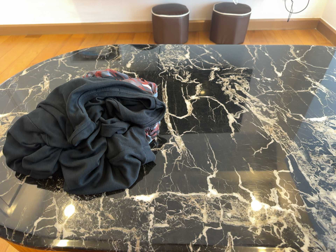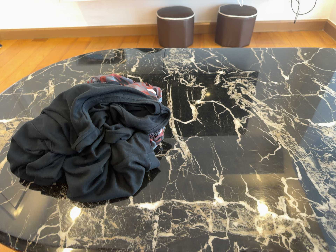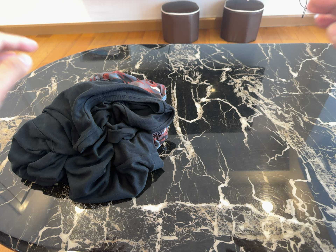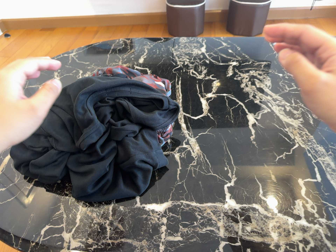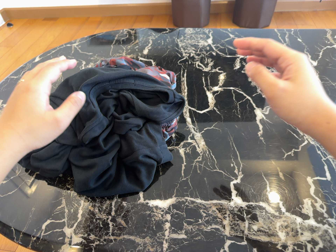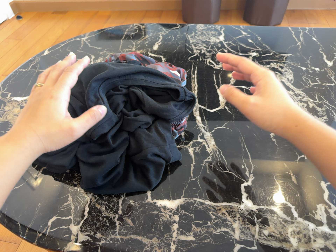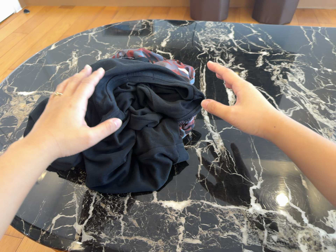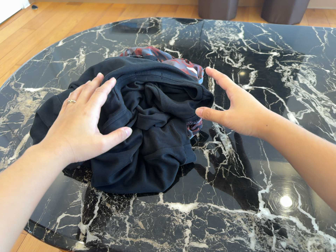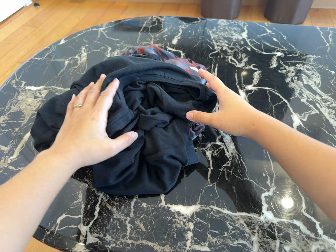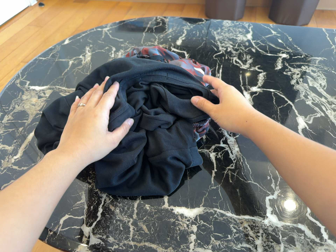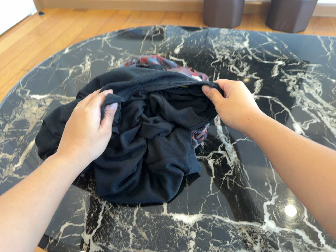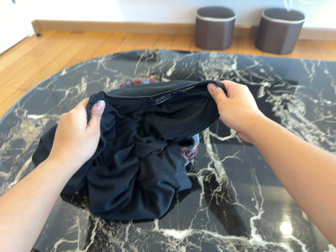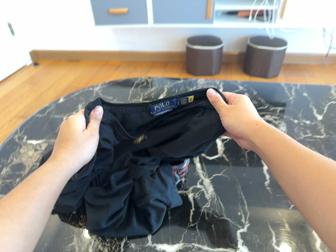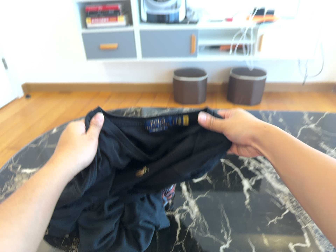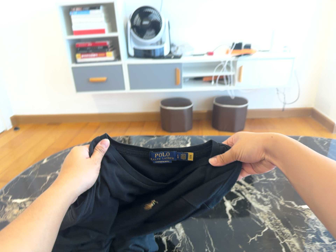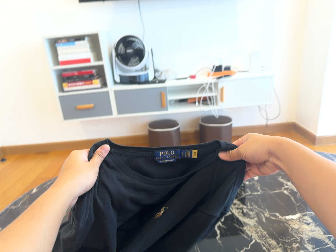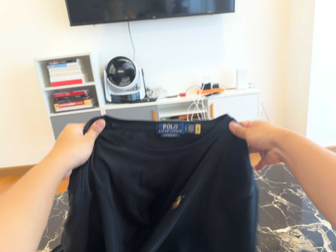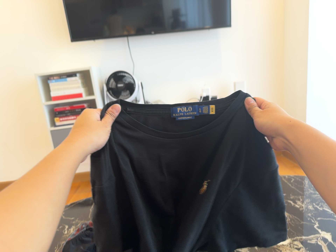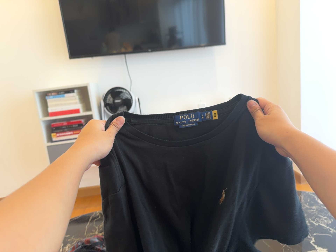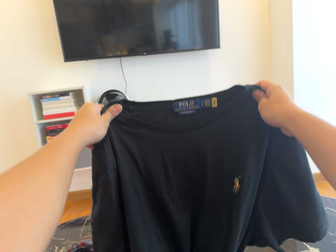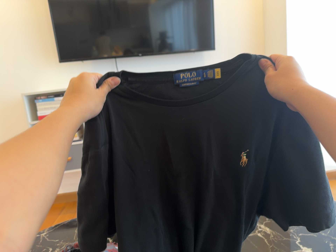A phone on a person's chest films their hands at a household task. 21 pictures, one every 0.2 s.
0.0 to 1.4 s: The camera travels forward, about 8 cm, so what stands in front looms larger.
1.4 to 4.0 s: The camera swings to its right by about 15 degrees, and the scene slides to the left. It travels backward, about 26 cm. Its aim tips toward the top of its view by about 40 degrees, and the scene shifts downward. It rolls about its line of sight by about 10 degrees, and the scene rotates counterclockwise.
The film runs forward here.
